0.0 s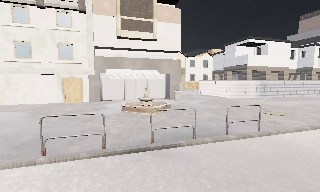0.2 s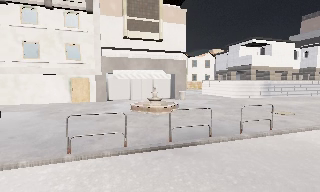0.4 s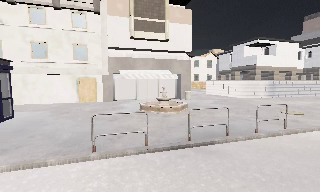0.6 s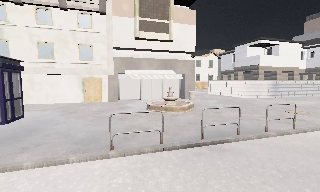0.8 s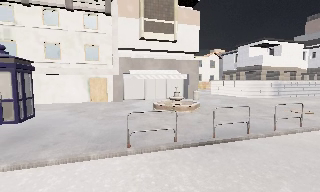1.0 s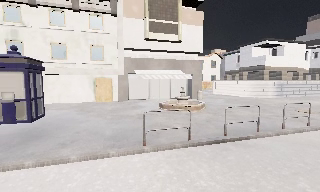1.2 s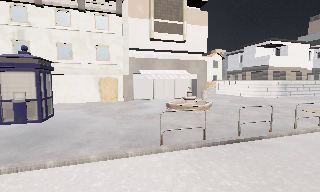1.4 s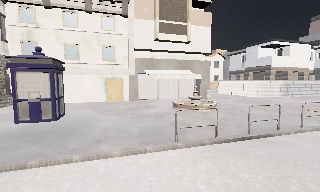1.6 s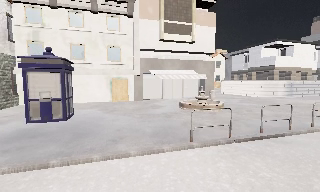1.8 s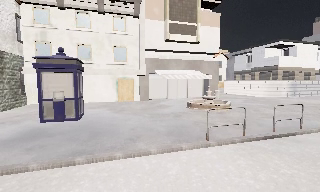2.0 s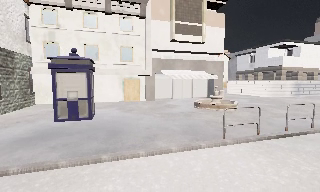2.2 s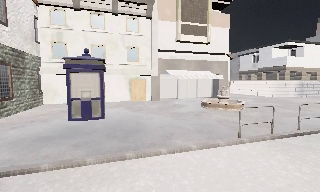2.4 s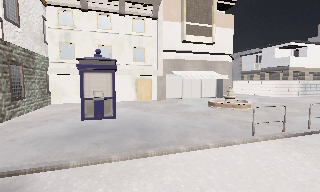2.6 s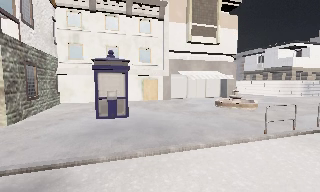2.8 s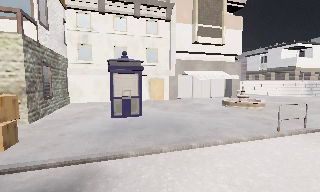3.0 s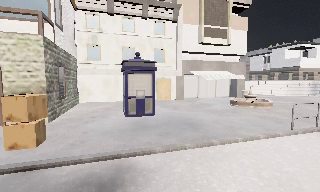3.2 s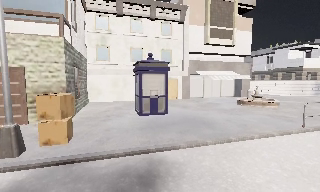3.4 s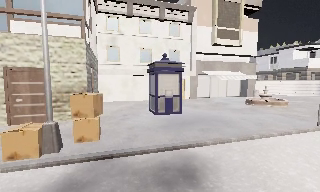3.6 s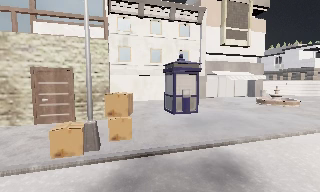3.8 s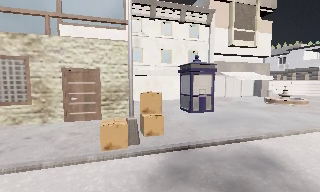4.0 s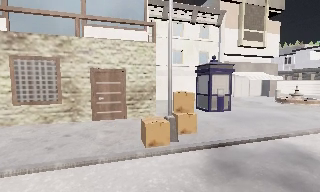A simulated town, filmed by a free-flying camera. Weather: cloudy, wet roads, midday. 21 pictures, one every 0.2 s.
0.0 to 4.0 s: The camera travels to its left, about 12 m, so close, fixed things drift to the right. It gains speed.
The film runs forward here.
